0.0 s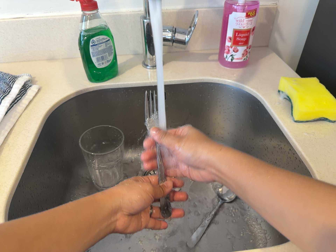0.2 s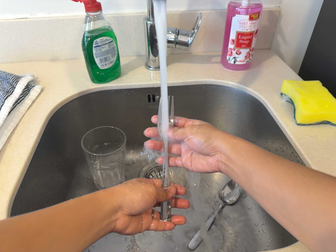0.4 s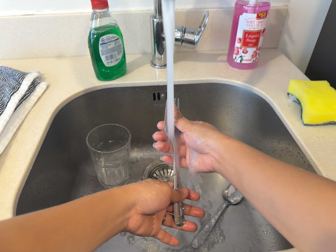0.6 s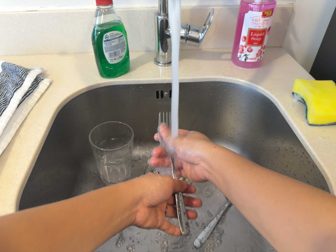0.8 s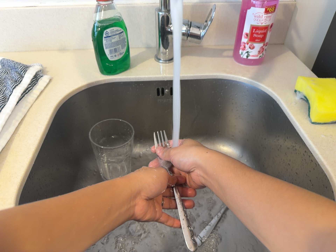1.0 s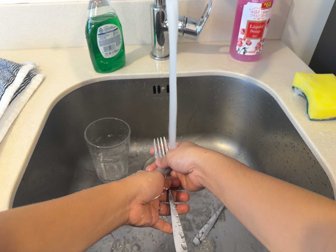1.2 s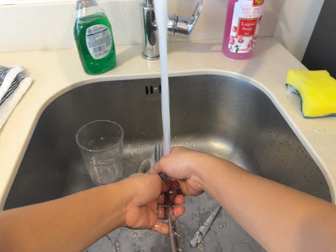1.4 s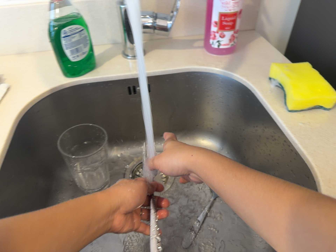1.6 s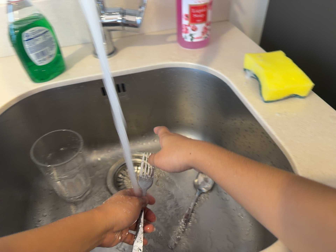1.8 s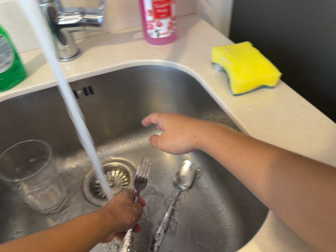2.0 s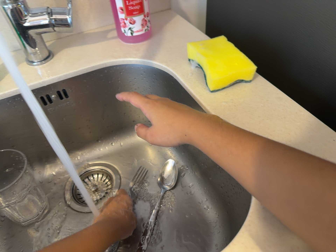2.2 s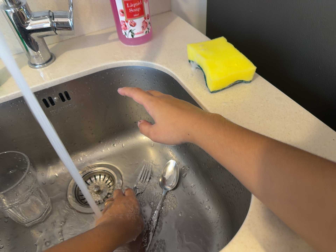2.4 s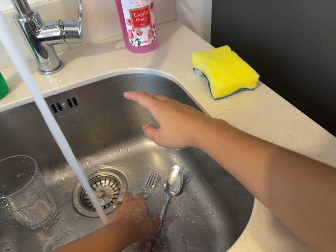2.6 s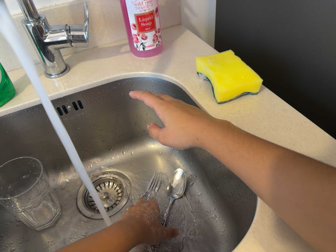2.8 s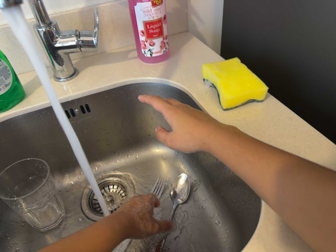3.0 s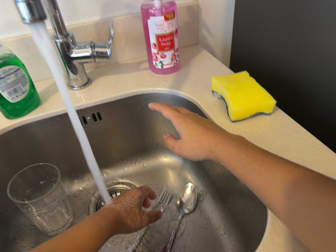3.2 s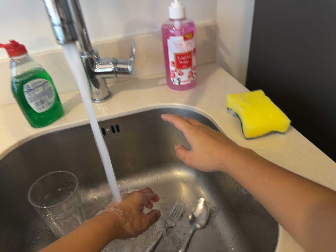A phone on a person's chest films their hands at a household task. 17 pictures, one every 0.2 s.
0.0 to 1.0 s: The camera shifts only a little, or ends up much as it began.
1.0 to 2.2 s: The camera swings to its right by about 10 degrees, and the scene slides to the left. It travels to its right and forward, about 9 cm, so close, fixed things drift to the left. It rolls about its line of sight by about 20 degrees, and the scene rotates counterclockwise.
2.2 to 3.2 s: The camera's aim tips toward the top of its view by about 10 degrees, and the scene shifts downward.
The film runs backward here.
